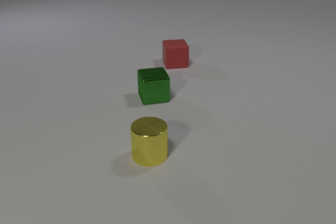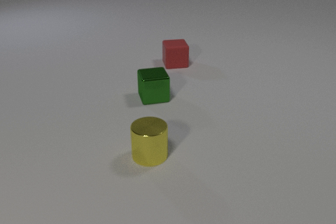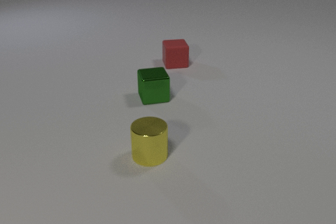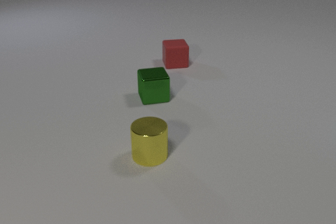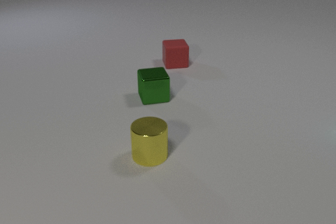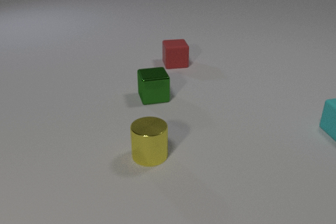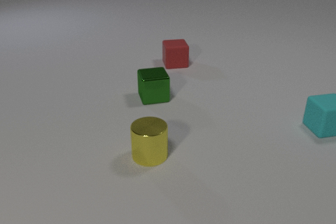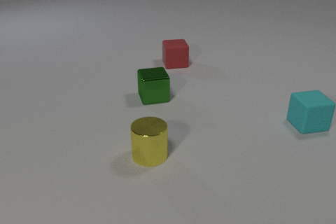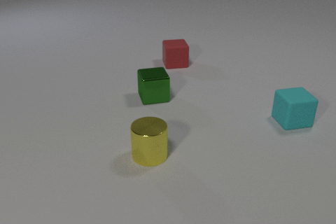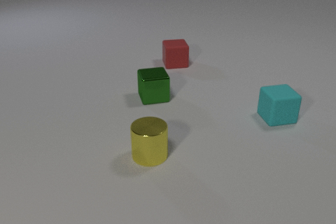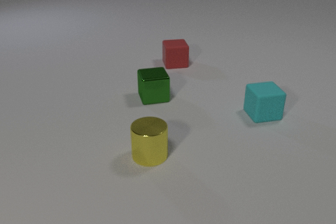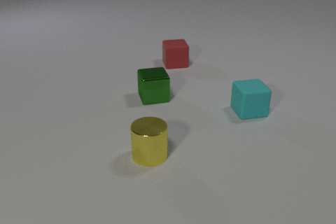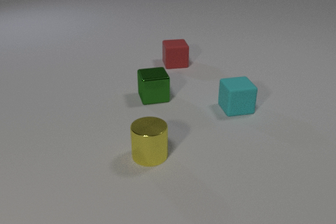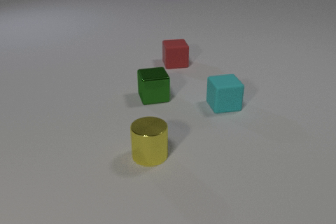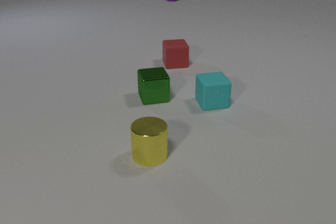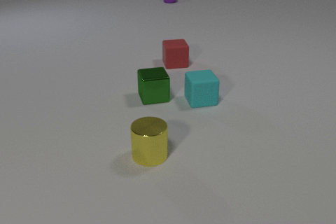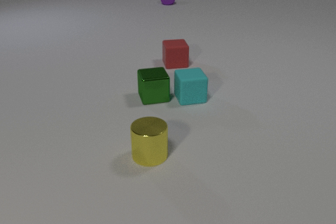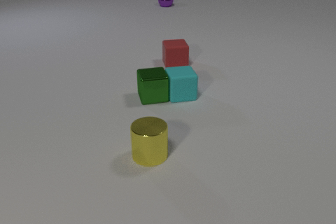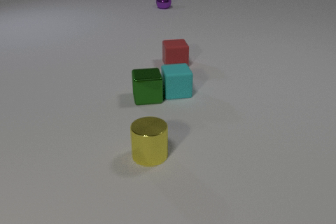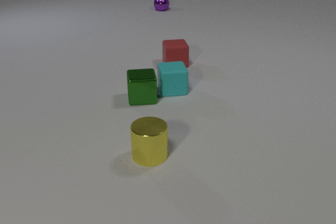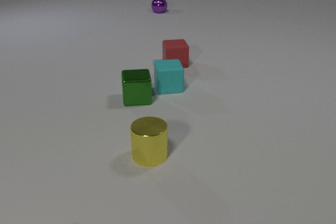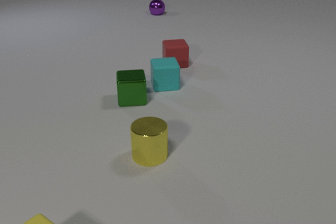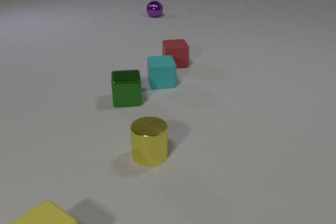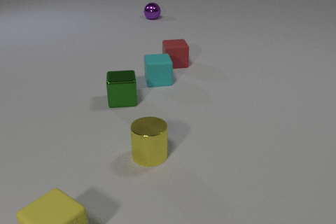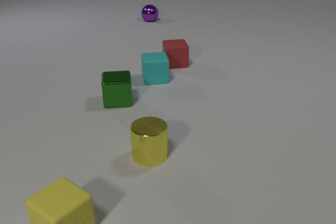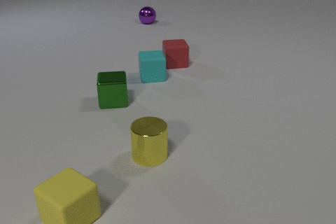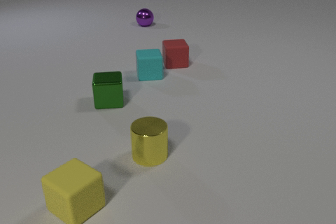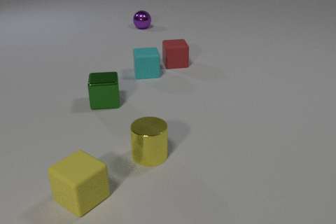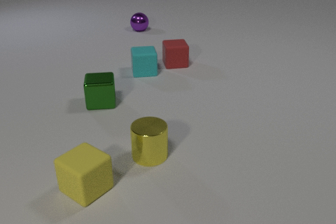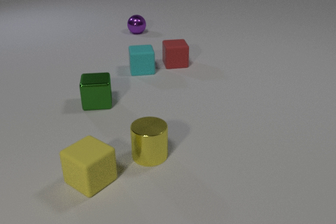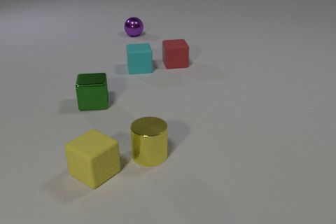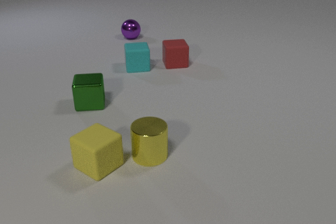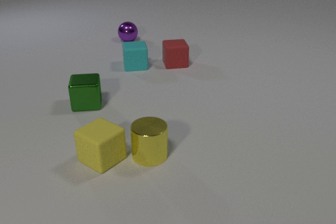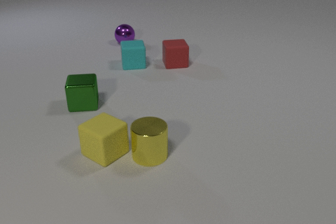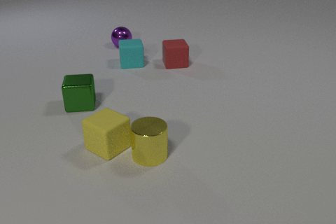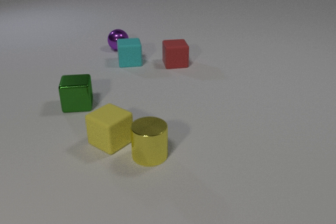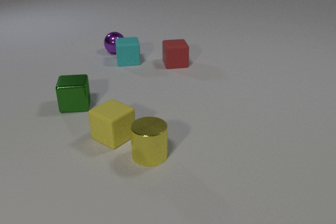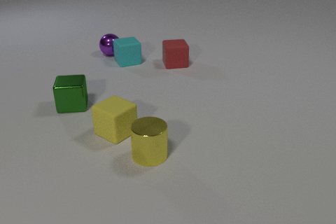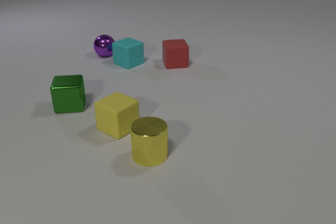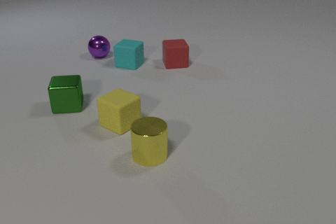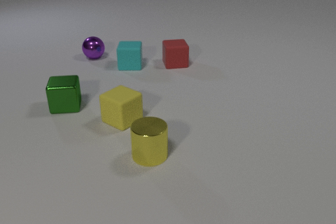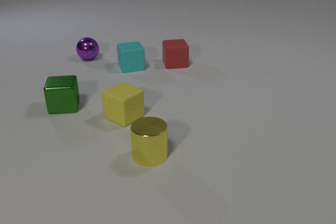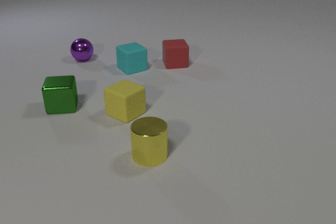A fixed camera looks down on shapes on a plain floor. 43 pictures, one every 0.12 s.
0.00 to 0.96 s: The cyan rubber cube comes in at the right edge, slides to the left.
0.96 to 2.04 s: The cyan rubber cube slides to the left. The purple metal sphere comes in at the top edge, rolls toward the camera. The cyan rubber cube and the green metal cube collide.
2.04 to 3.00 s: The cyan rubber cube slides away from the camera and to the left. The green metal cube slides to the left. The purple metal sphere rolls toward the camera. The yellow rubber cube comes in at the bottom edge, slides away from the camera and to the right.
3.00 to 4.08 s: The cyan rubber cube slides away from the camera and to the left. The green metal cube slides to the left. The purple metal sphere rolls toward the camera. The yellow rubber cube slides away from the camera.
4.08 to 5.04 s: The cyan rubber cube slides toward the camera, spins counterclockwise seen from above by about 120 degrees, its near face sliding to the right. The green metal cube slides to the left. The purple metal sphere rolls to the left and toward the camera. The yellow rubber cube slides away from the camera. The cyan rubber cube and the purple metal sphere collide.
How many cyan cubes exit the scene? 0.
What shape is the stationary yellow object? cylinder.
Are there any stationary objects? yes.
